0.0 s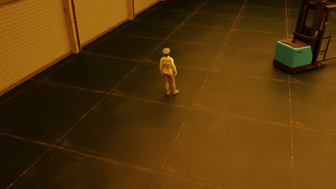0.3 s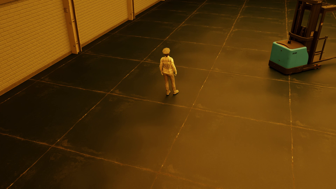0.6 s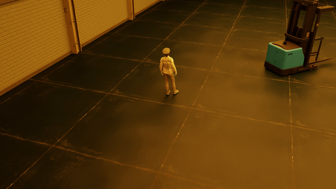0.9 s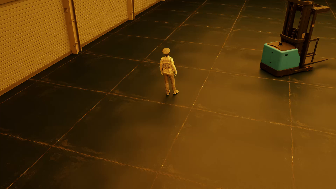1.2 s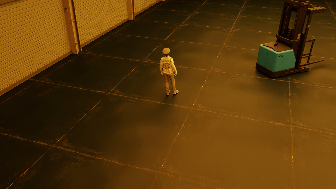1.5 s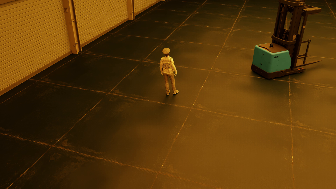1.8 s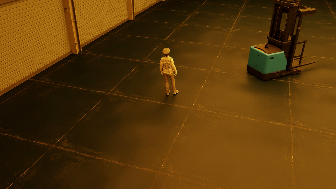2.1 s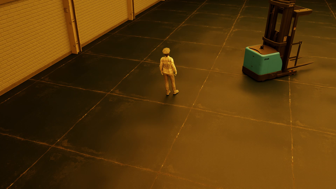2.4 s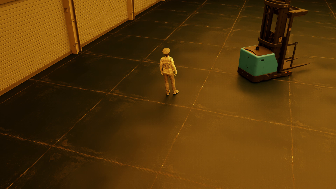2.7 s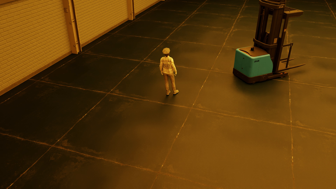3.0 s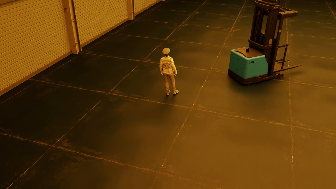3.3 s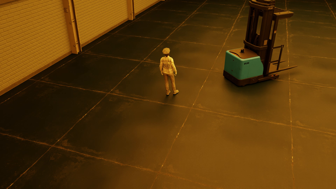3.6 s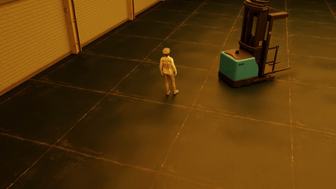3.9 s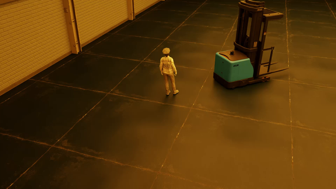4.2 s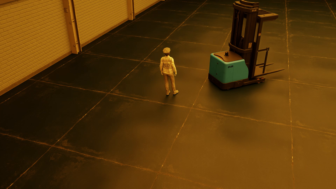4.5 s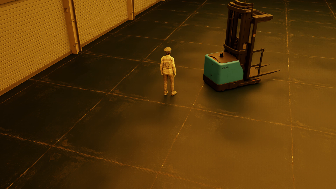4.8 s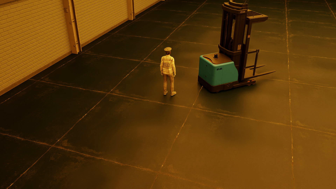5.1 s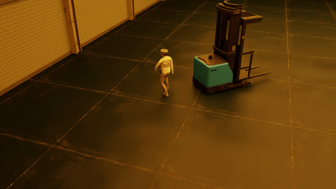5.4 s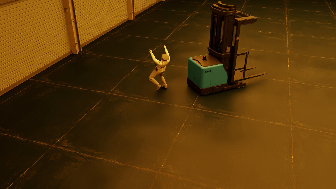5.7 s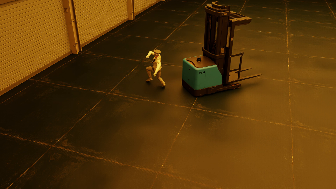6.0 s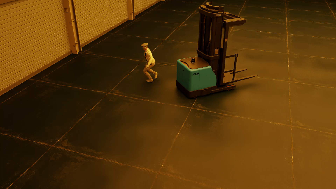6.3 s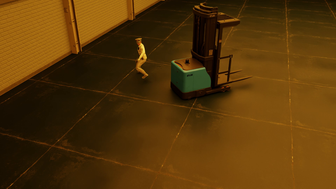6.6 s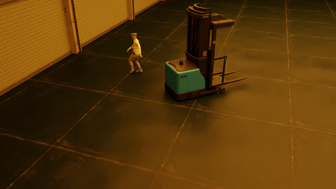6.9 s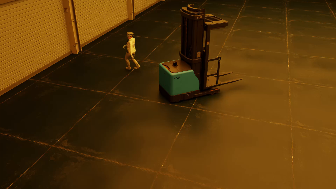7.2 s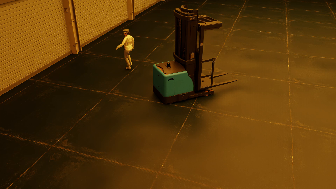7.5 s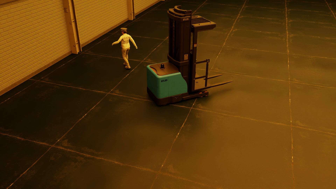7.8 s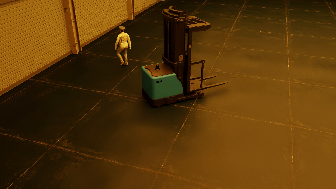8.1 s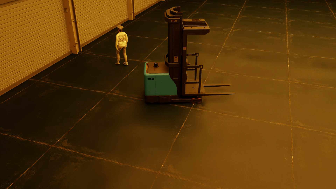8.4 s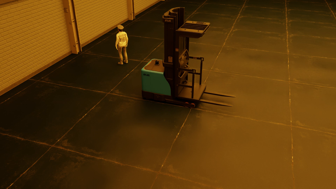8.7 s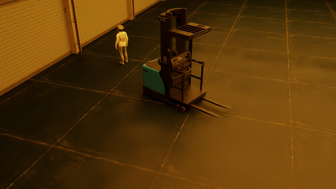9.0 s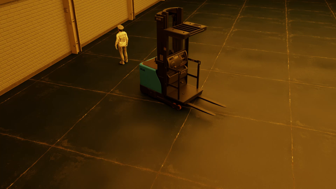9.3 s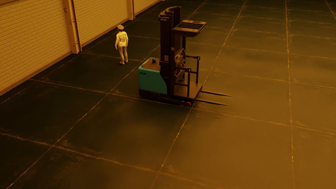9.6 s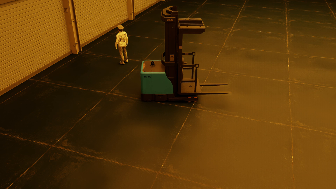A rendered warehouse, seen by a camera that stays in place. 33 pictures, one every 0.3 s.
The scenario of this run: Near miss between a forklift and a person.
